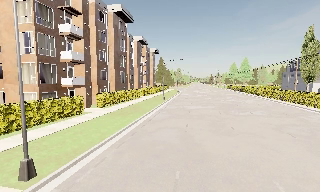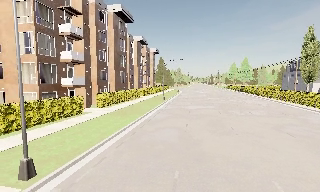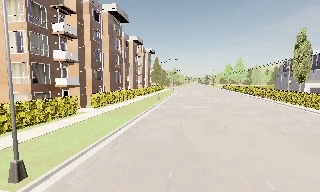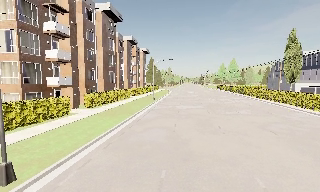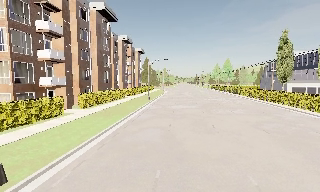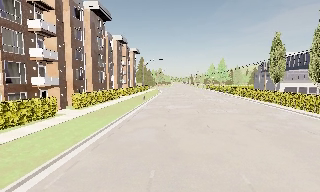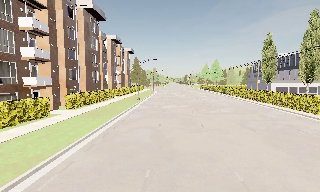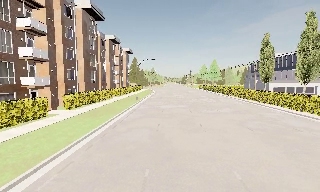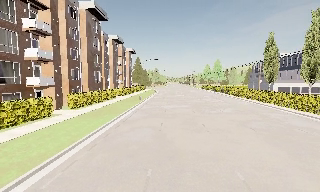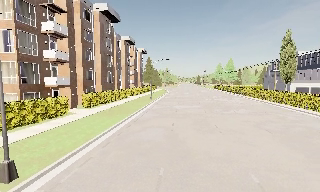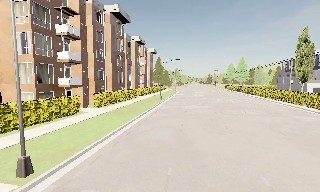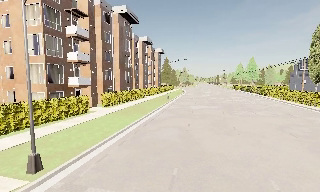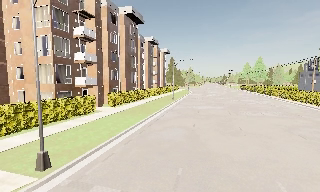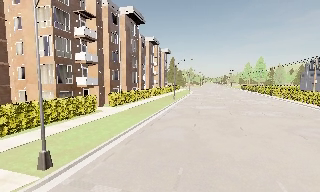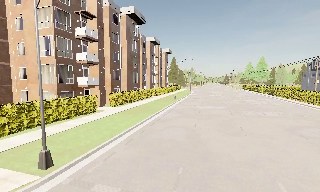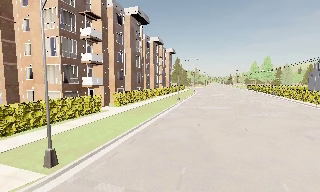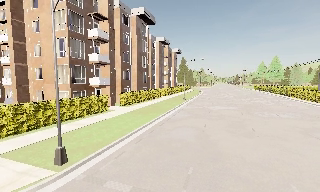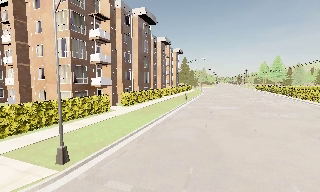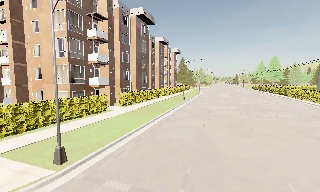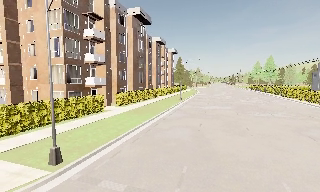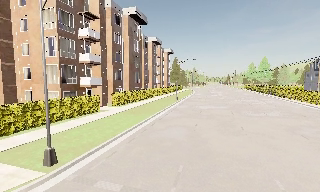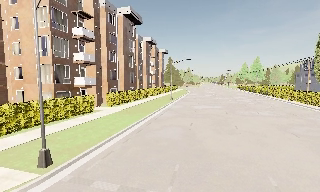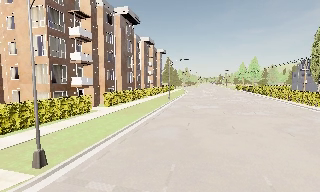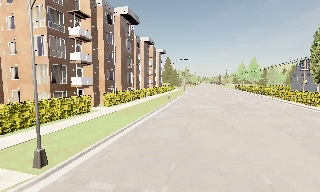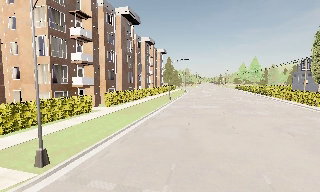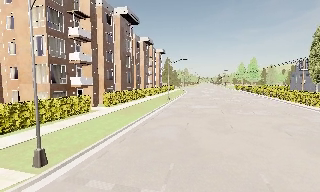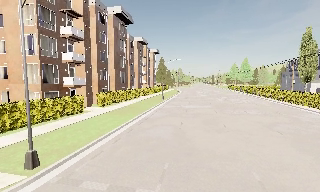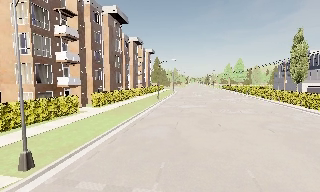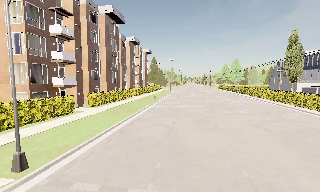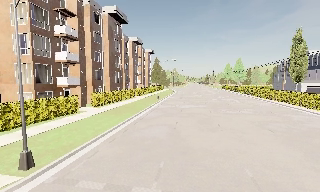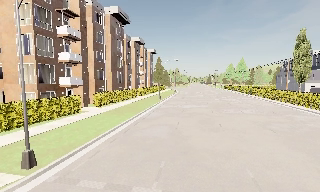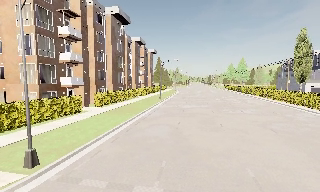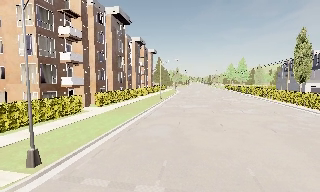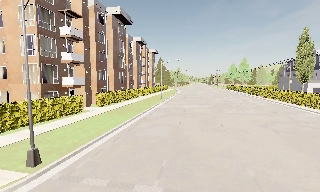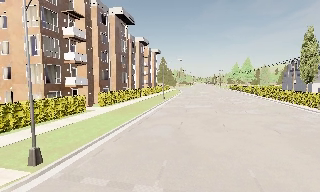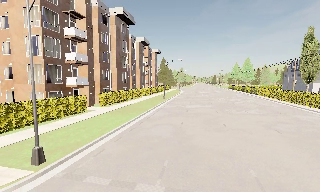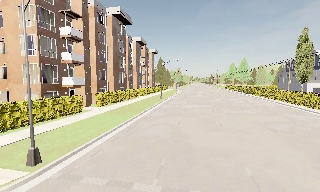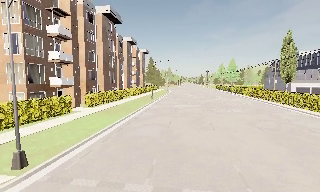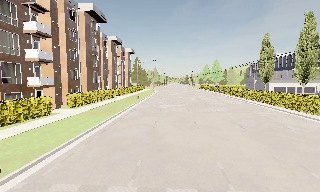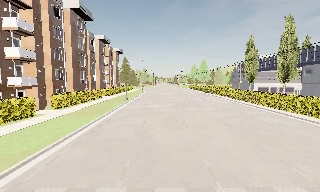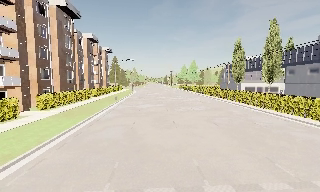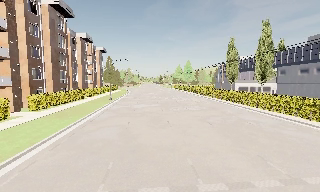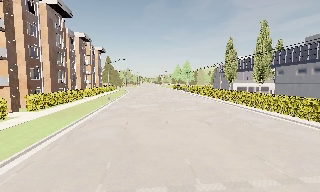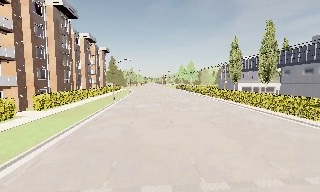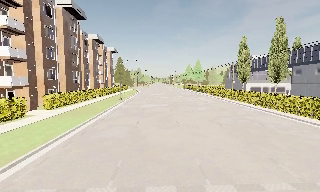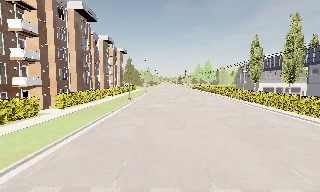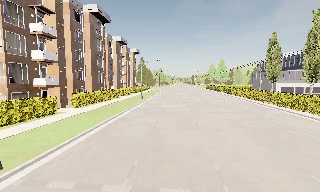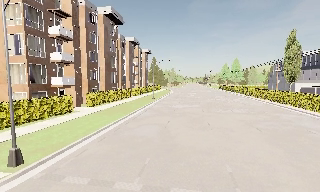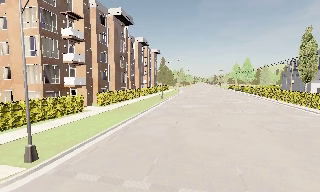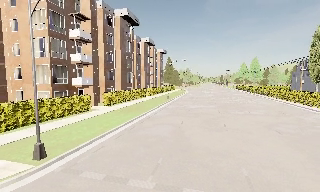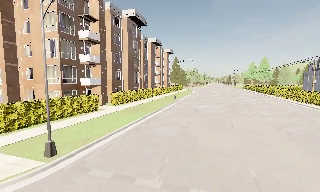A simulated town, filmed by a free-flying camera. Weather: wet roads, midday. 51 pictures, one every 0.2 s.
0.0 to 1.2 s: The camera shifts only a little, or ends up much as it began.
1.2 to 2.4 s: The camera swings to its left by about 15 degrees, and the scene slides to the right.
2.4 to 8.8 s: The camera swings to its right by about 20 degrees, and the scene slides to the left. It travels backward and to its right, about 1 m, so what stands in front gets smaller.
8.8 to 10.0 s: The scene slides to the right, as the camera pans about 20 degrees to its left.
The film runs backward here.
